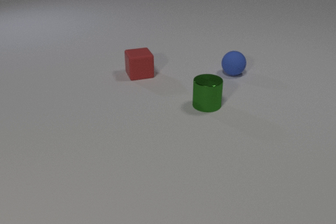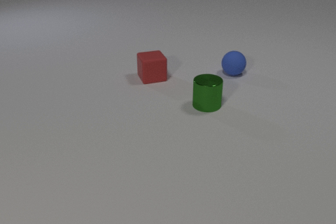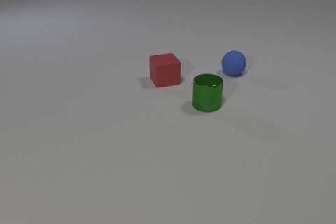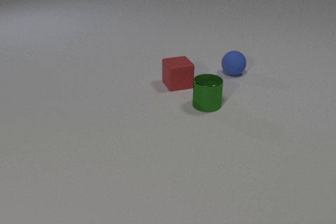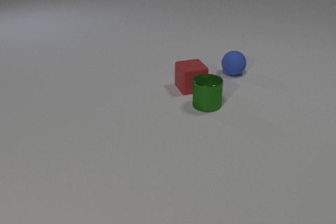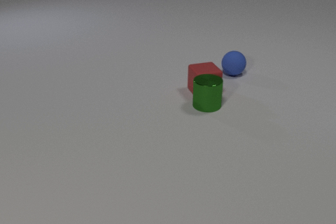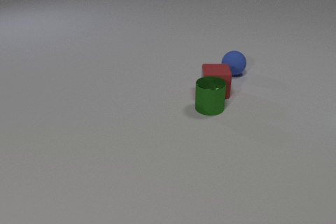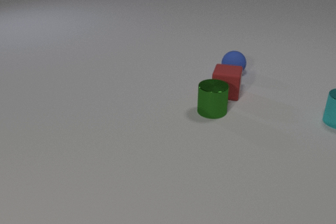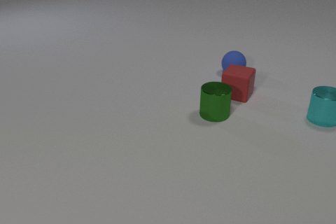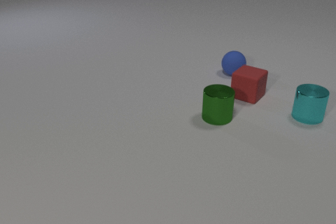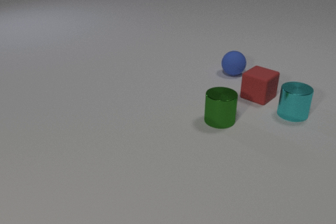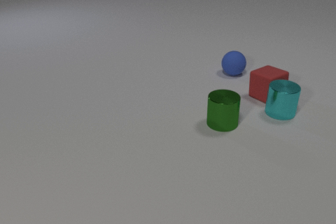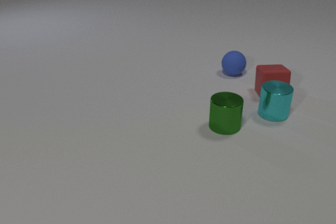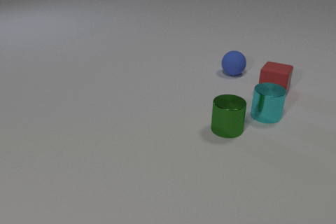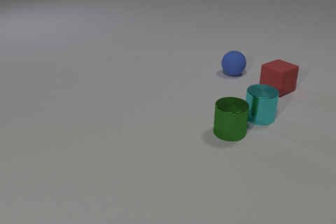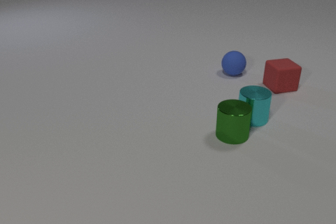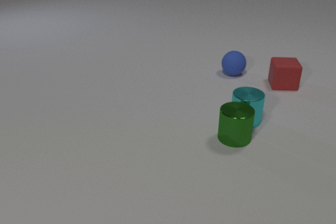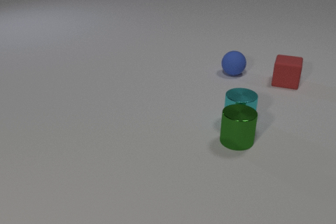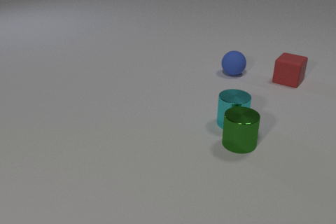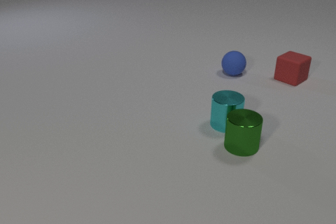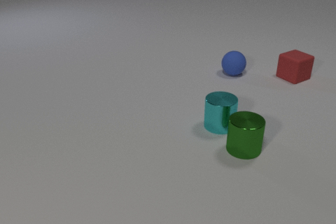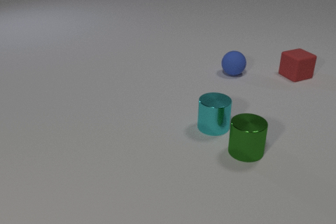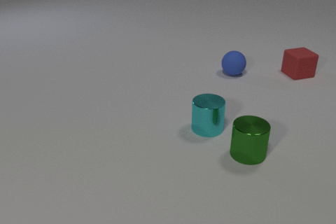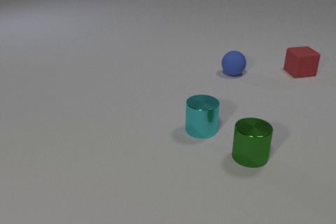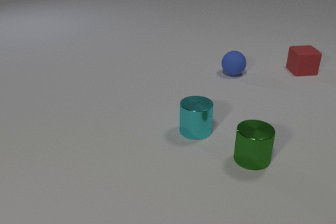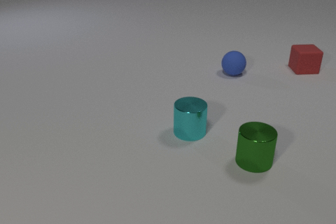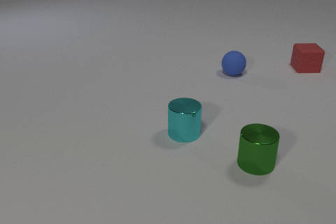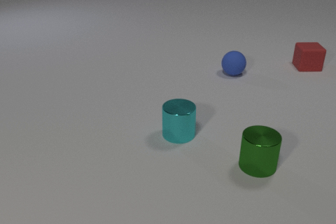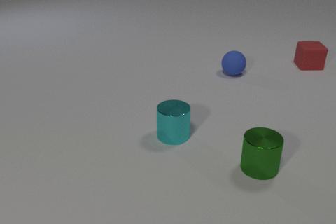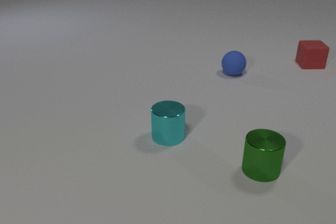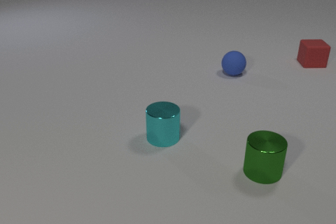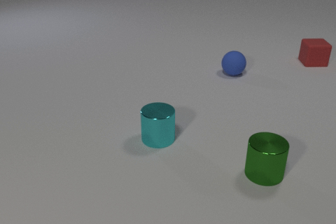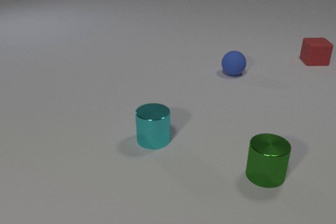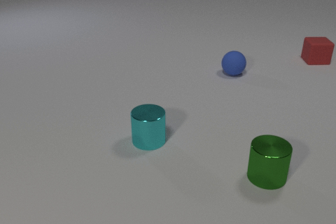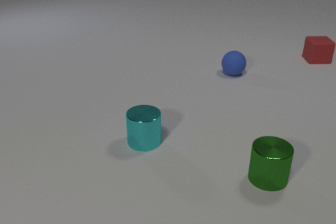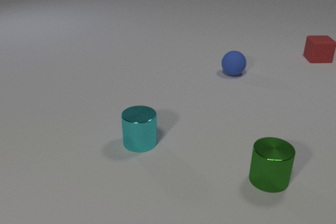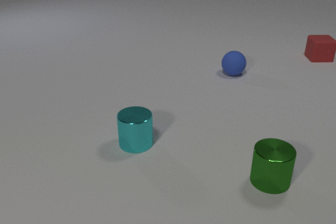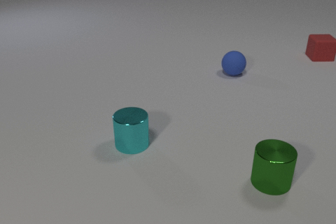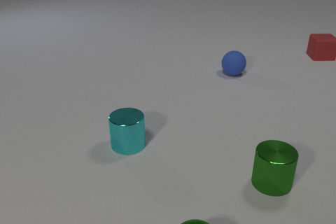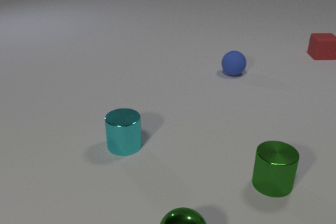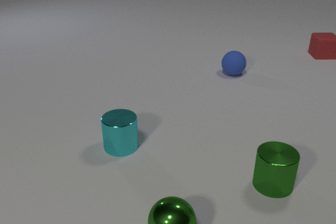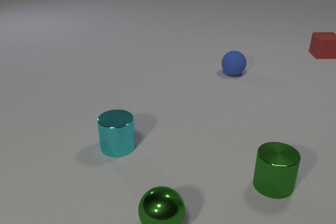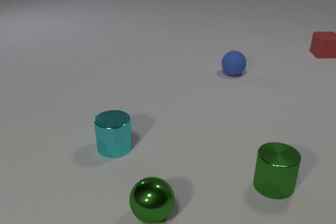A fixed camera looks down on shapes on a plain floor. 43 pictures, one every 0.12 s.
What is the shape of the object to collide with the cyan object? cube.
How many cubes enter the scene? 0.
How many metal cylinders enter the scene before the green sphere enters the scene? 1.
0.00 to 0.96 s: The cyan metal cylinder comes in at the right edge, slides to the left. The red rubber cube slides to the right and toward the camera, spins so that its near face slides to the left, clockwise seen from above. The green metal cylinder slides toward the camera and to the right. The red rubber cube and the green metal cylinder collide.
0.96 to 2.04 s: The cyan metal cylinder slides to the left. The red rubber cube slides to the right and away from the camera, spins clockwise seen from above by about 165 degrees, its near face sliding to the left. The green metal cylinder slides toward the camera and to the right. The cyan metal cylinder and the red rubber cube collide.
2.04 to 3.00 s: The cyan metal cylinder slides to the left and toward the camera. The red rubber cube slides away from the camera and to the right, spins so that its near face slides to the left, clockwise seen from above. The green metal cylinder slides toward the camera and to the right.
3.00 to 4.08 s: The cyan metal cylinder slides to the left. The red rubber cube slides away from the camera. The green metal cylinder slides toward the camera and to the right.
4.08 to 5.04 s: The cyan metal cylinder slides to the left. The red rubber cube slides away from the camera. The green metal cylinder slides toward the camera. The green metal sphere comes in at the bottom edge, rolls away from the camera and to the left.
